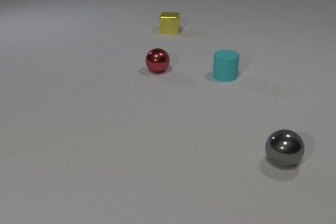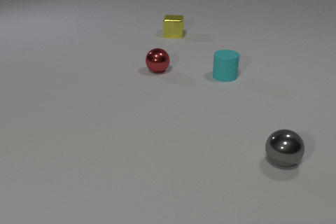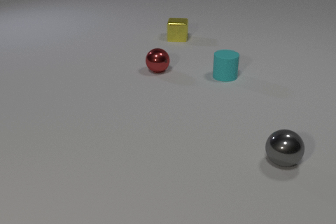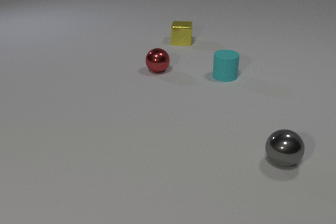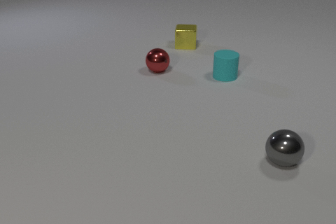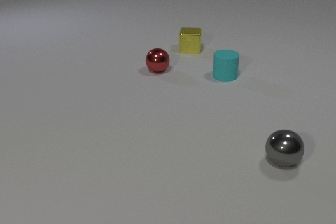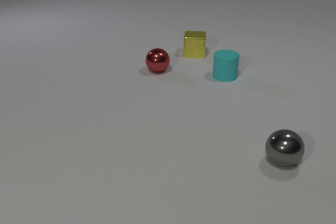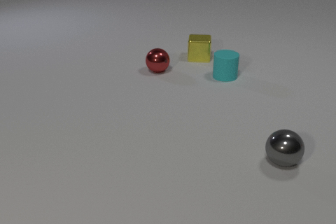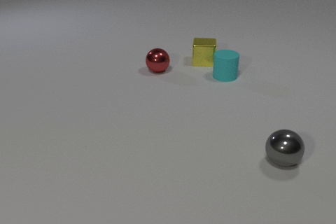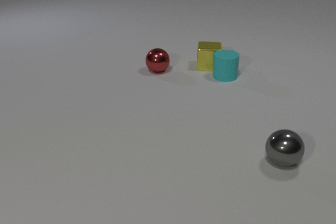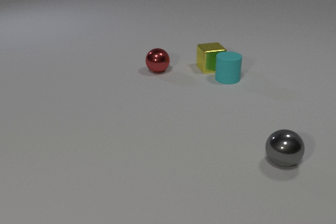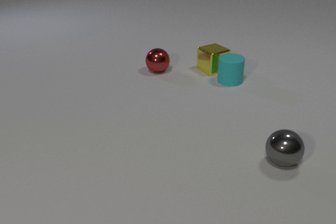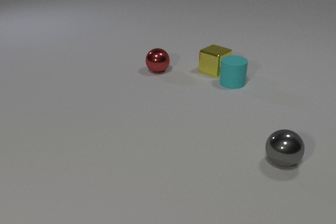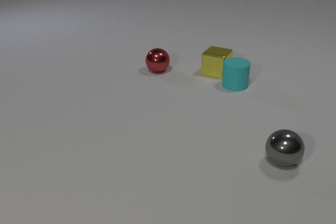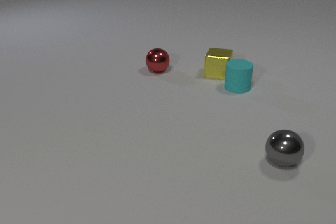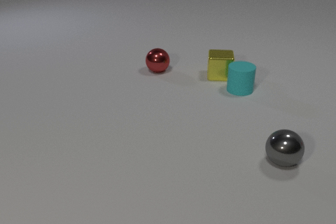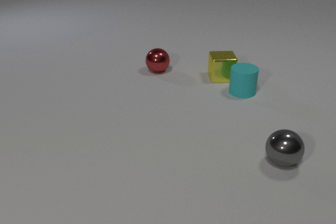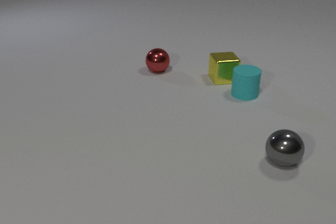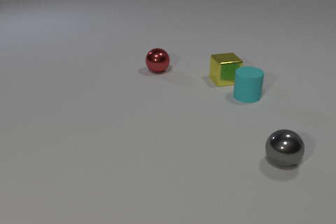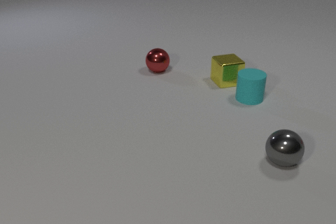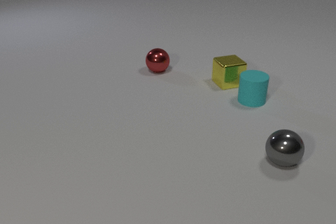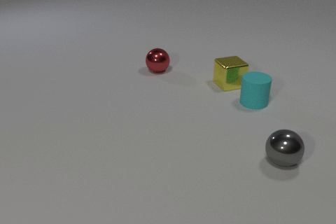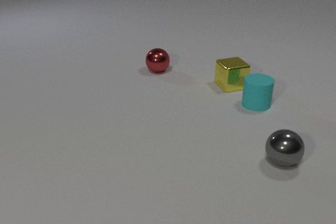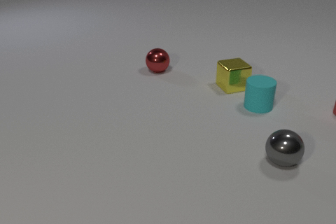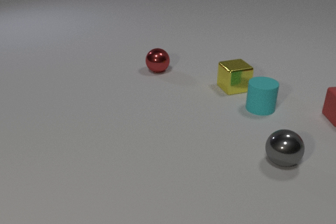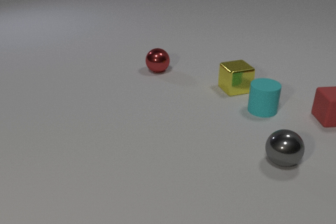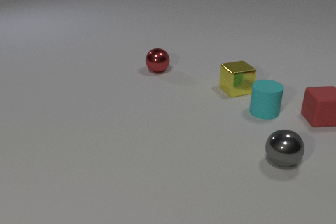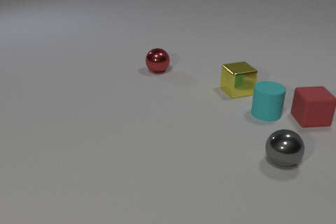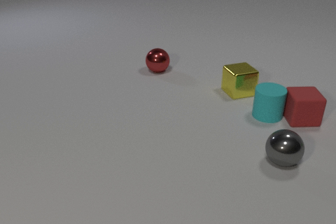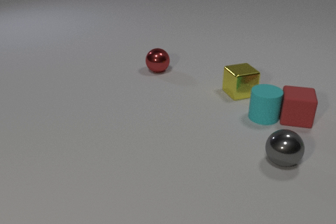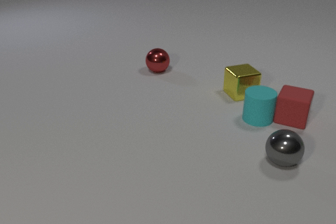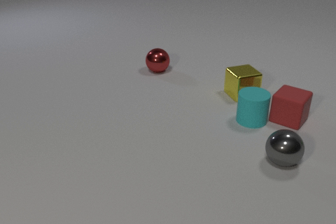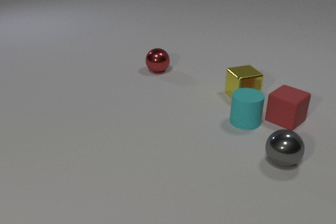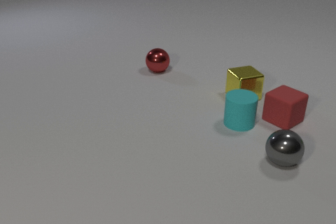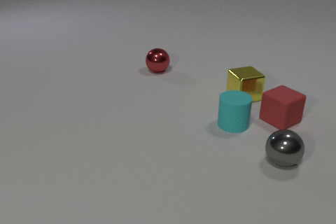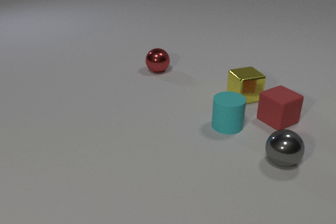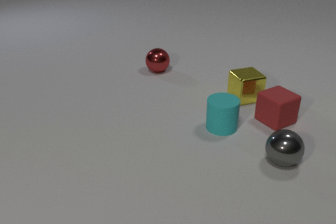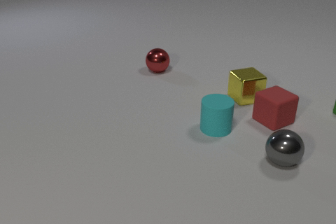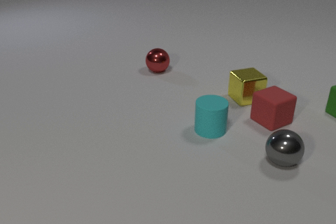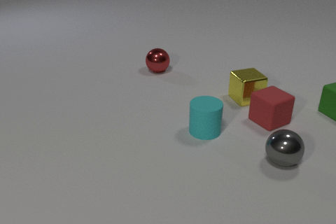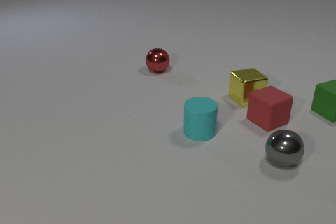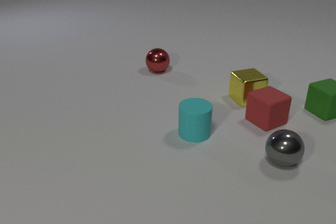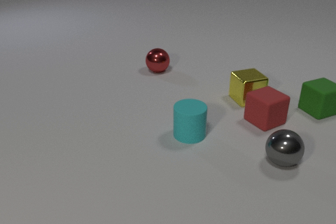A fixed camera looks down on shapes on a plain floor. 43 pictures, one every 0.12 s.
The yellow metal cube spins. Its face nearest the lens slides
to the right.
The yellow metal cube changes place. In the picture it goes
toward the camera.
0.00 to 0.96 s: The yellow metal cube slides toward the camera and to the right.
0.96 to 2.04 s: The yellow metal cube slides toward the camera and to the right, spins so that its near face slides to the right, counterclockwise seen from above. The cyan rubber cylinder slides toward the camera and to the right. The yellow metal cube and the cyan rubber cylinder collide.
2.04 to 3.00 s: The yellow metal cube slides toward the camera and to the right. The cyan rubber cylinder slides toward the camera and to the right. The red rubber cube comes in at the right edge, slides to the left and toward the camera.
3.00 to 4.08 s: The yellow metal cube slides toward the camera and to the right. The cyan rubber cylinder slides toward the camera and to the left. The red rubber cube slides to the left and toward the camera, spins so that its near face slides to the left, clockwise seen from above. The cyan rubber cylinder and the red rubber cube collide.
4.08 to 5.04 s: The yellow metal cube moves, and ends about where it began. The cyan rubber cylinder slides to the left and toward the camera. The red rubber cube slides to the left. The green rubber cube comes in at the right edge, slides to the left.
What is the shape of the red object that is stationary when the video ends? sphere.
What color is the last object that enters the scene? green.
How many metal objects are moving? 1.
